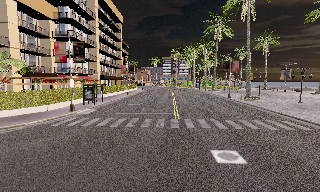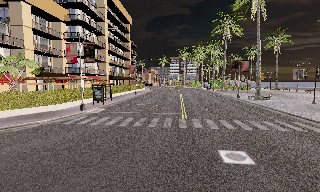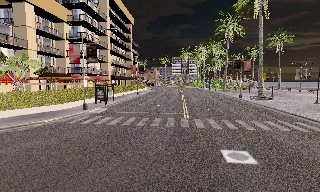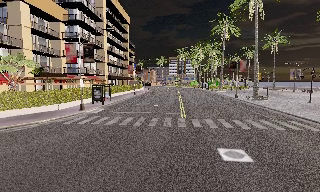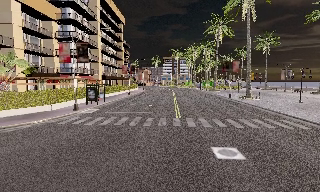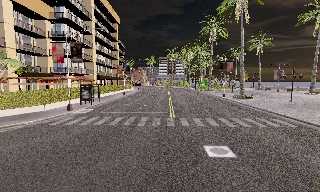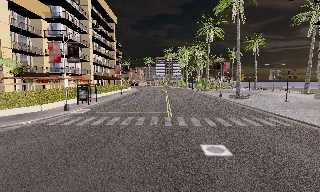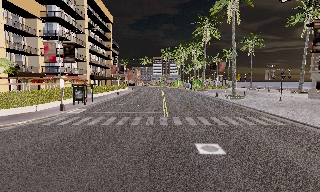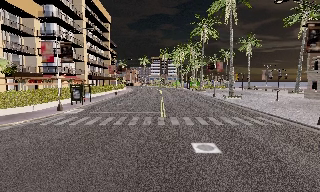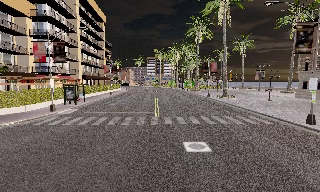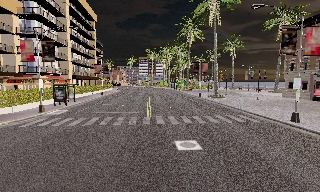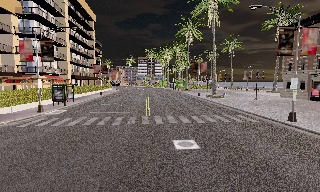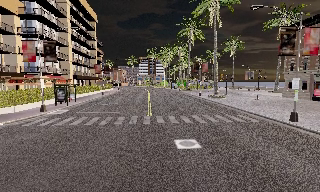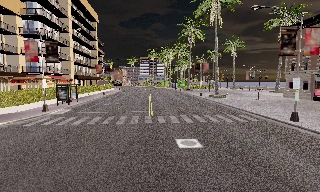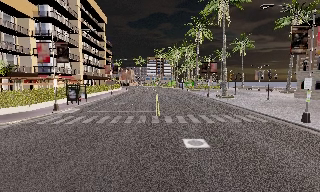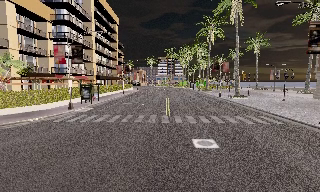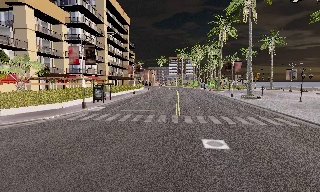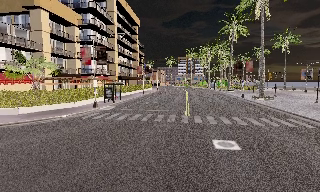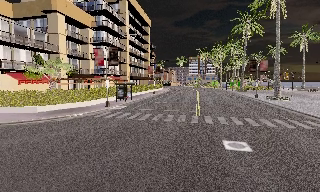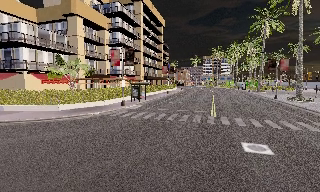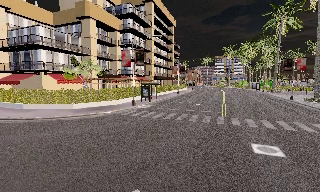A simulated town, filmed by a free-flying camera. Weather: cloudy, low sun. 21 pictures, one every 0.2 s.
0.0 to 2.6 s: The camera travels backward, about 1 m, so what stands in front gets smaller.
2.6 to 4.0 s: The scene slides to the right, as the camera pans about 25 degrees to its left. It travels backward, about 0.5 m, so what stands in front gets smaller.
The film runs backward here.
